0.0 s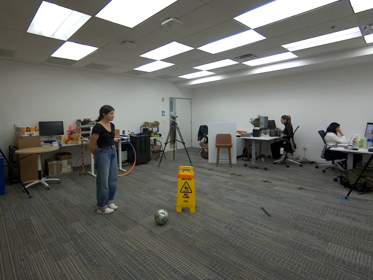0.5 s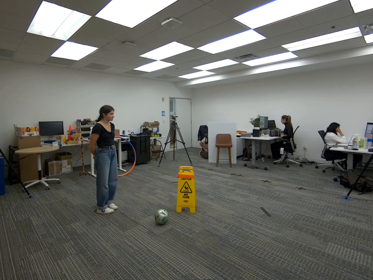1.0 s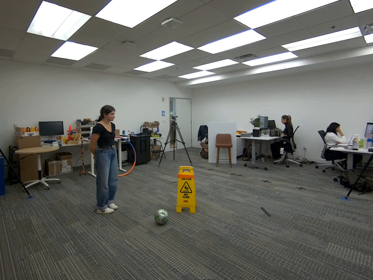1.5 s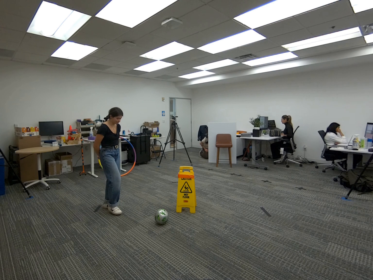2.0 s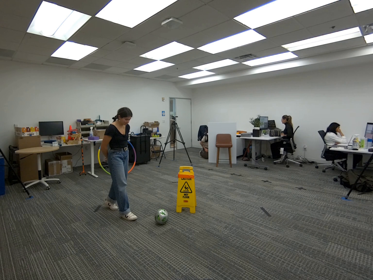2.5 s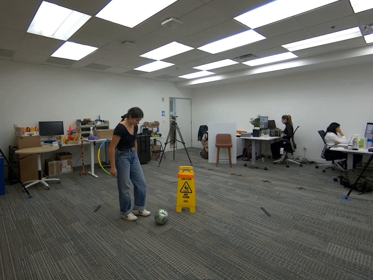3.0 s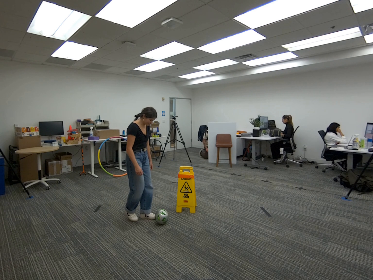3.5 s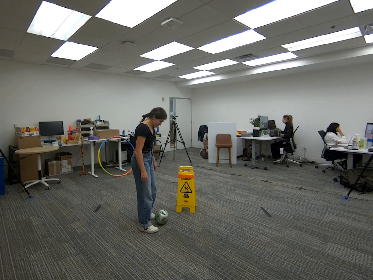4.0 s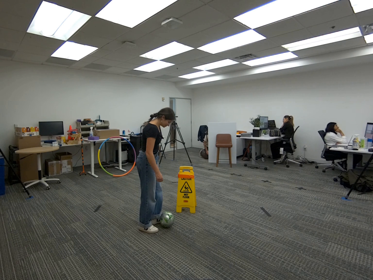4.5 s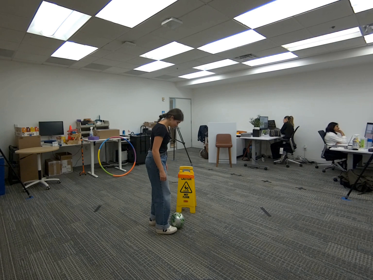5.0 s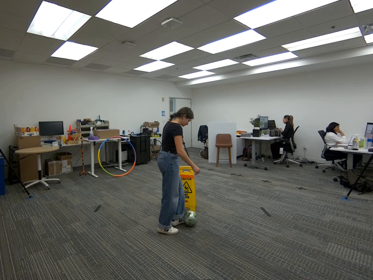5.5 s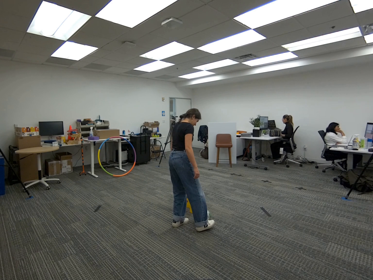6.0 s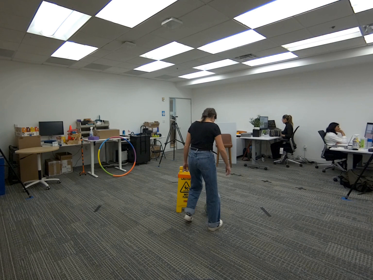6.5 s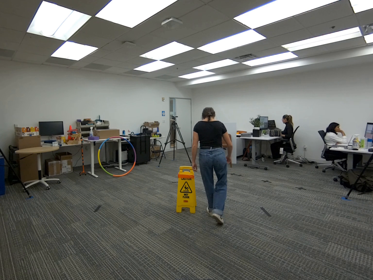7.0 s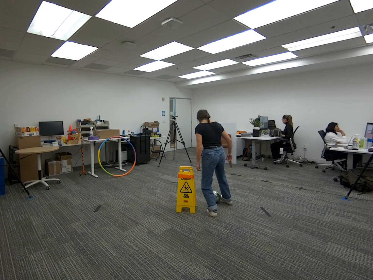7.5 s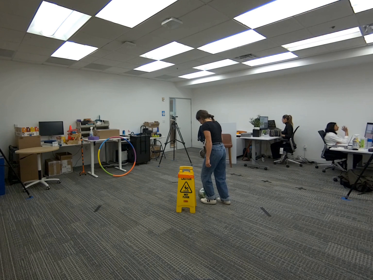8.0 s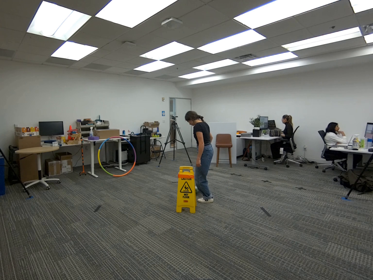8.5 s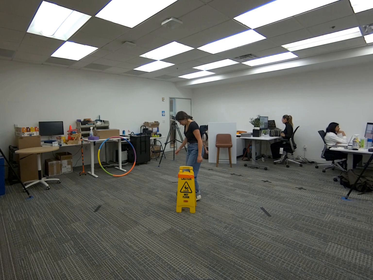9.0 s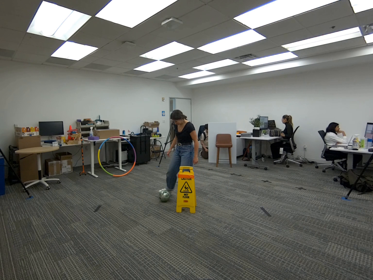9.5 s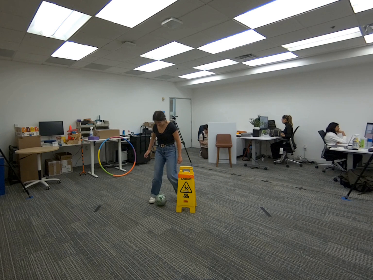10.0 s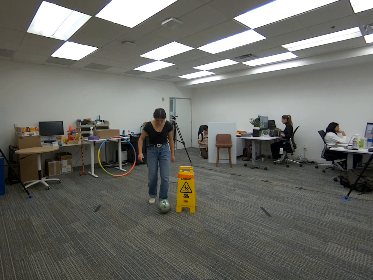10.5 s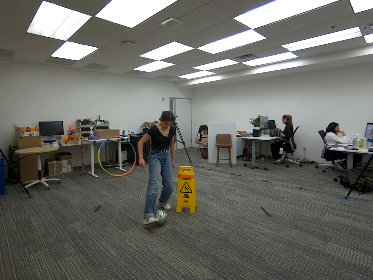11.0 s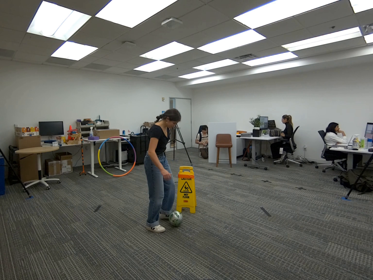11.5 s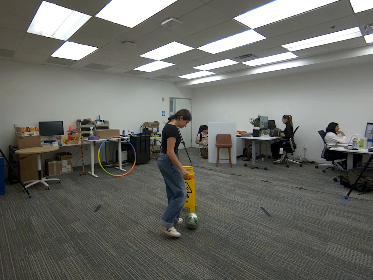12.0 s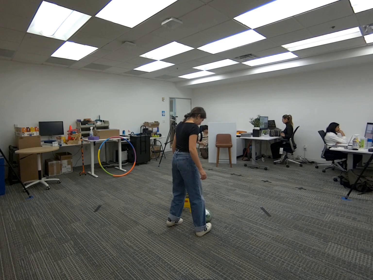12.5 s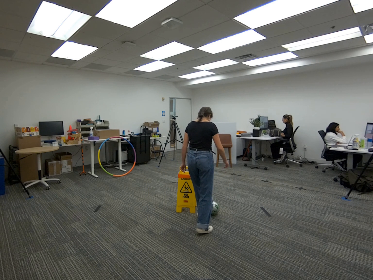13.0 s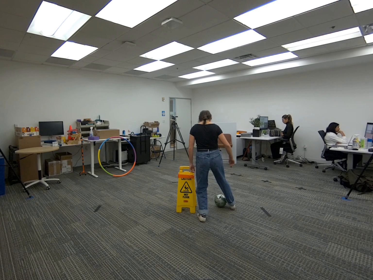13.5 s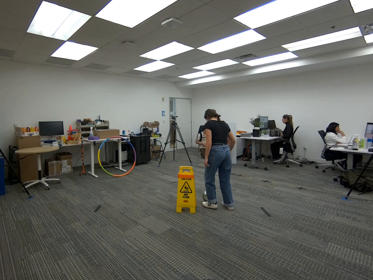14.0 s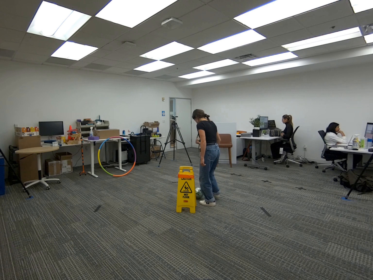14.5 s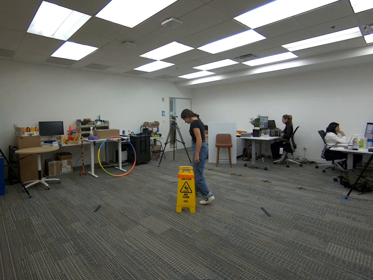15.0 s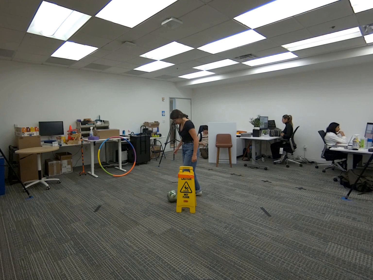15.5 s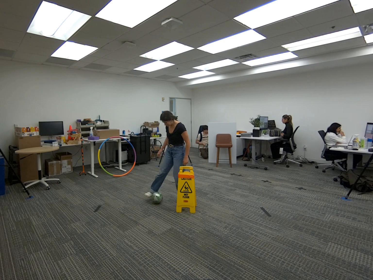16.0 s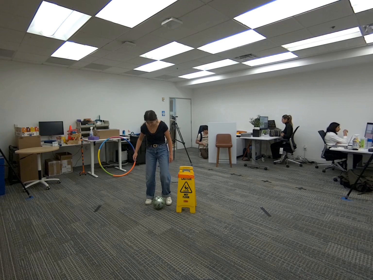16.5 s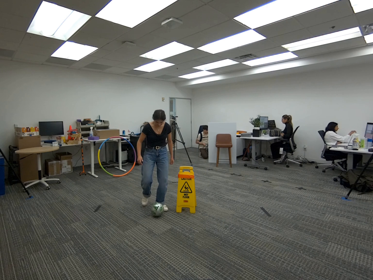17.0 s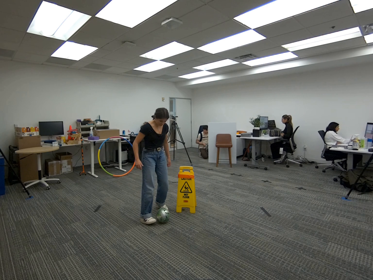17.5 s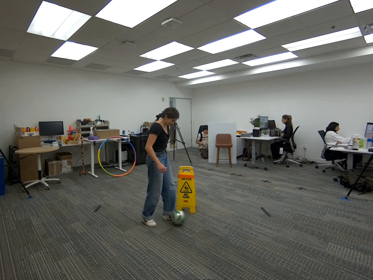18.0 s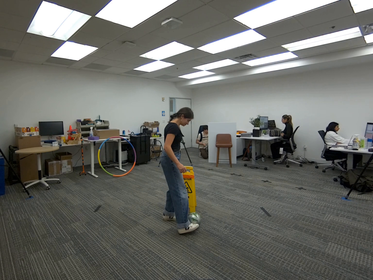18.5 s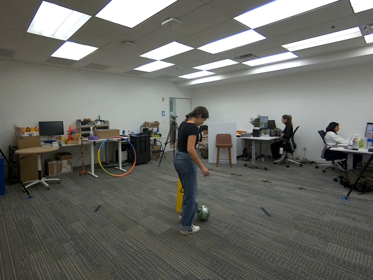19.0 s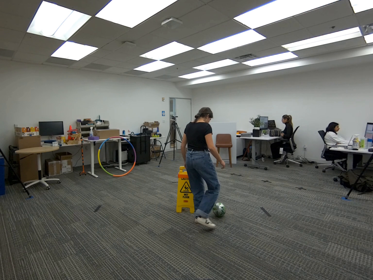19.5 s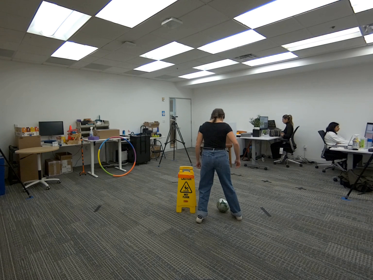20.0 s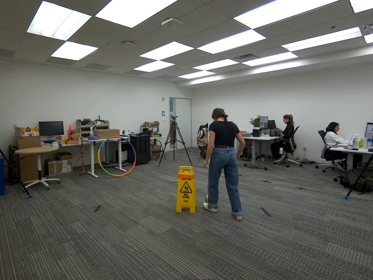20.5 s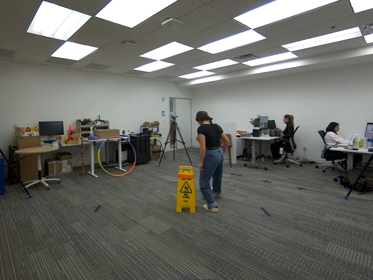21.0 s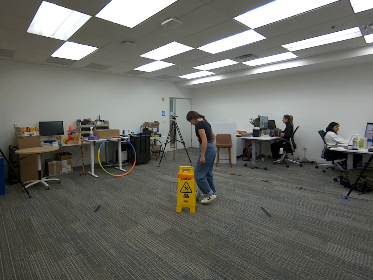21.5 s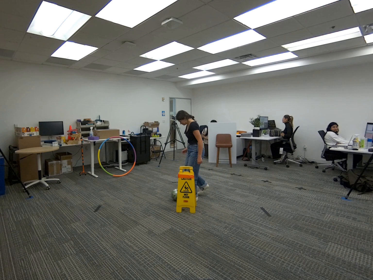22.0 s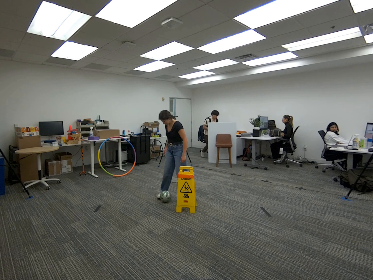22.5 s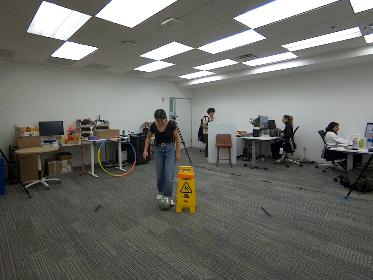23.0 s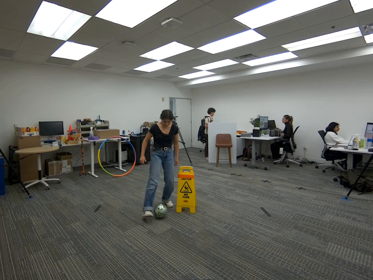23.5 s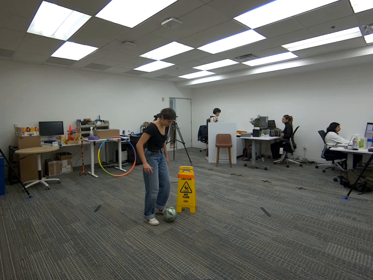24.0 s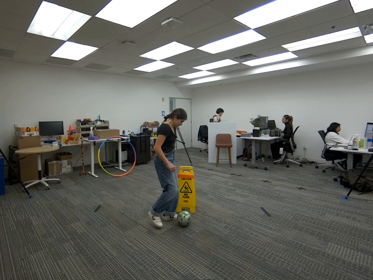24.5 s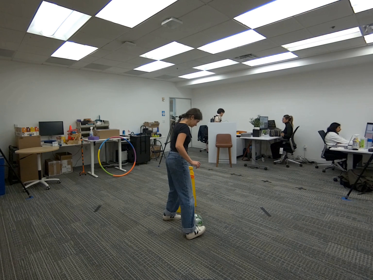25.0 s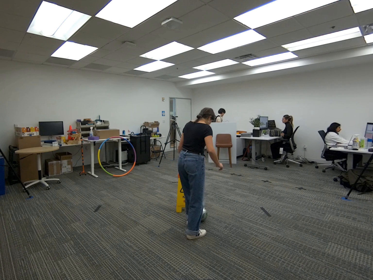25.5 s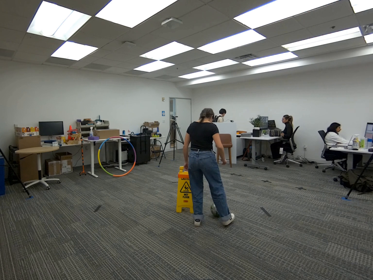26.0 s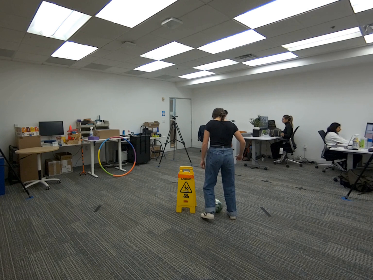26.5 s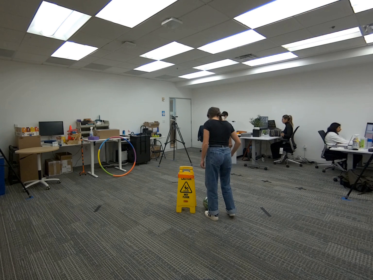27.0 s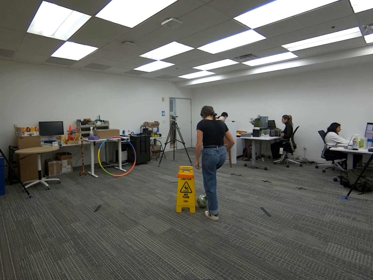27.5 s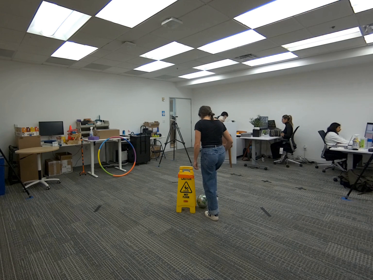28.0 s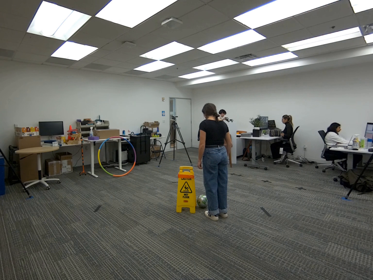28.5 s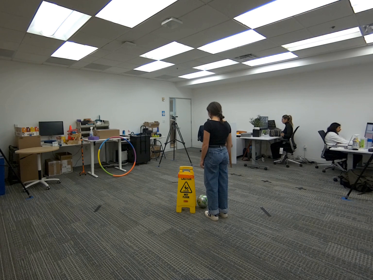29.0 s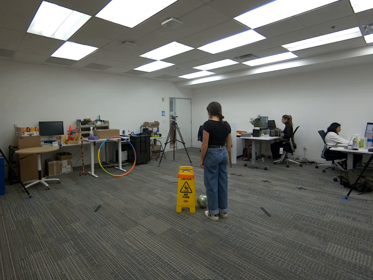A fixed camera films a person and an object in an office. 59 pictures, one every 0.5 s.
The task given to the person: Walk over to the soccer ball and dribble the soccer ball around the wet floor sign.
